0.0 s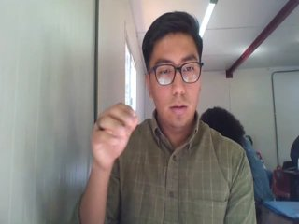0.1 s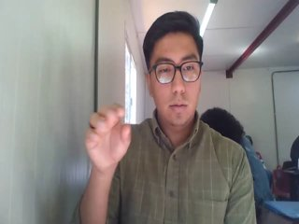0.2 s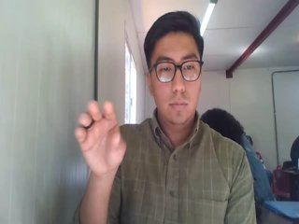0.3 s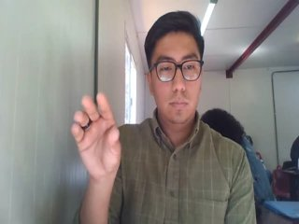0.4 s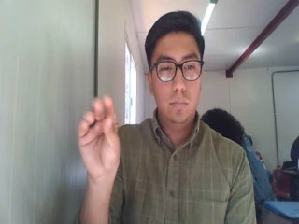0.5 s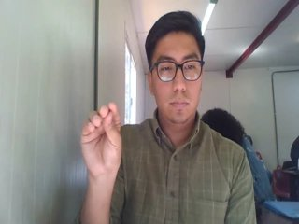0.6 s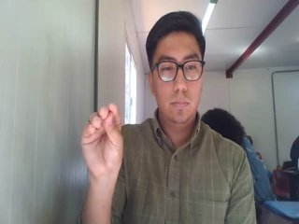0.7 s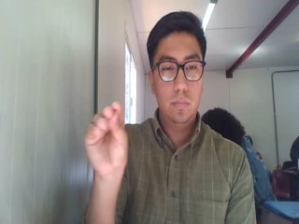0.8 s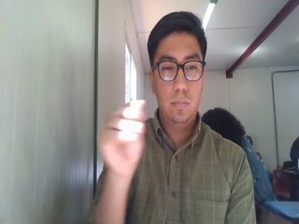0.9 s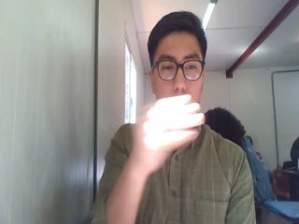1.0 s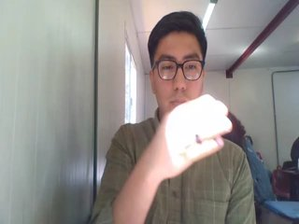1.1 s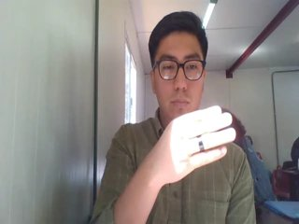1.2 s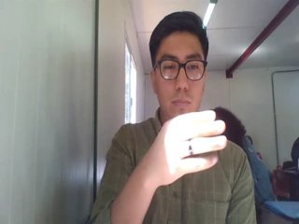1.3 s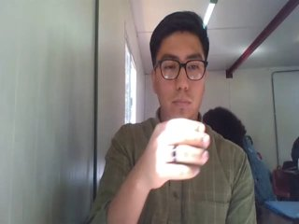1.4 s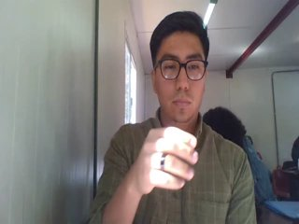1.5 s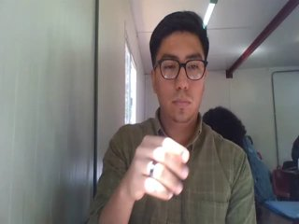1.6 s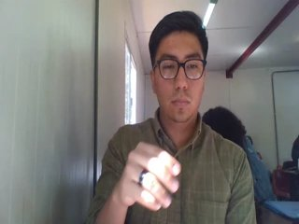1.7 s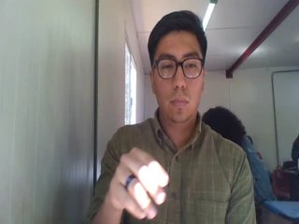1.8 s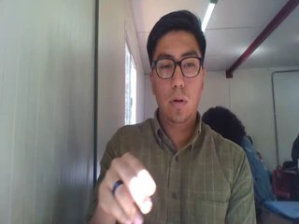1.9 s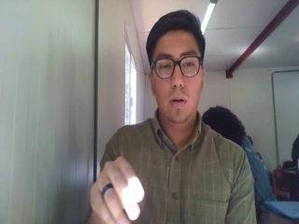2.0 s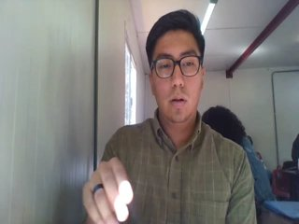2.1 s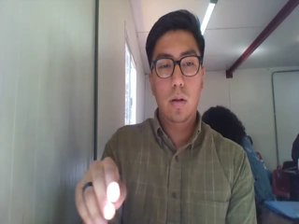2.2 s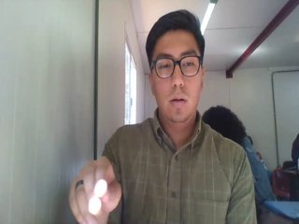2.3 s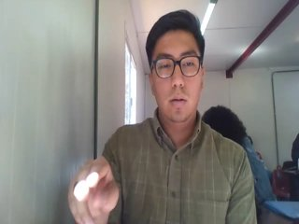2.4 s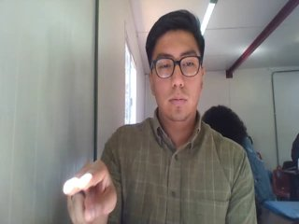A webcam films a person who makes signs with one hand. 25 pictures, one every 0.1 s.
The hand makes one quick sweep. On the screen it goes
to the right.
0.0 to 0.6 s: Non-gesture.
0.7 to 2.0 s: On the screen the hand sweeps to the right. The name of the sign: Throw left.
2.1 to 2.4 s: Pointing with two fingers.
